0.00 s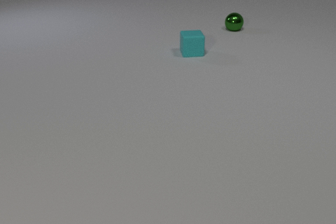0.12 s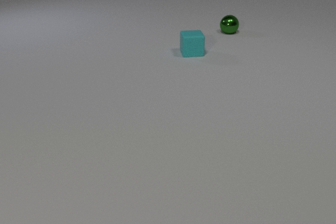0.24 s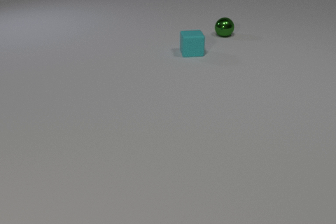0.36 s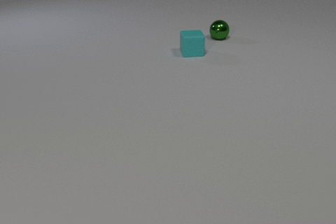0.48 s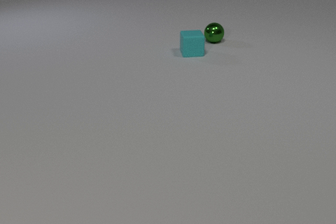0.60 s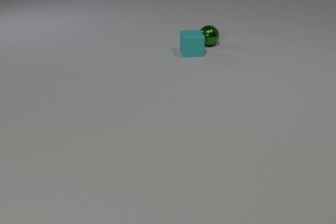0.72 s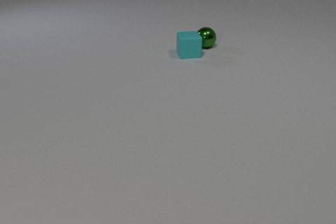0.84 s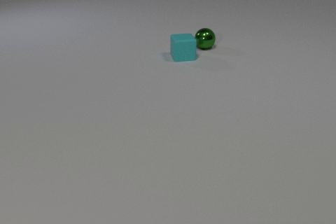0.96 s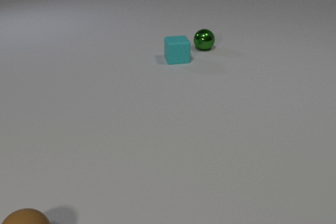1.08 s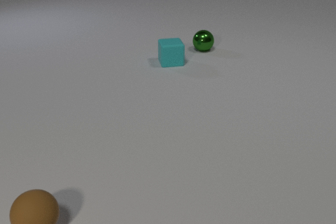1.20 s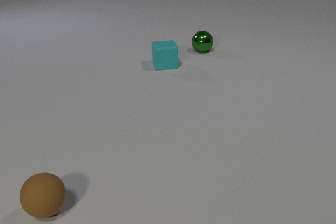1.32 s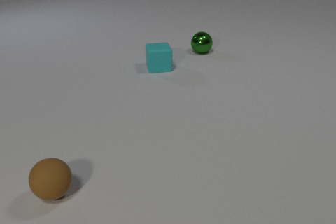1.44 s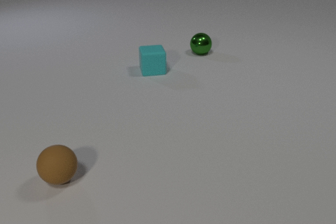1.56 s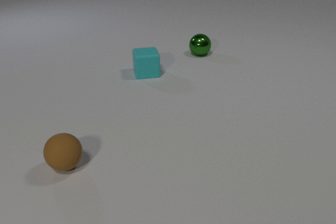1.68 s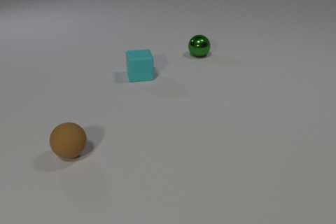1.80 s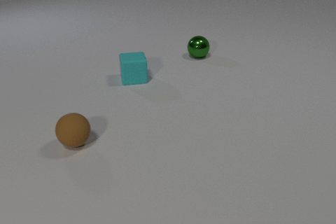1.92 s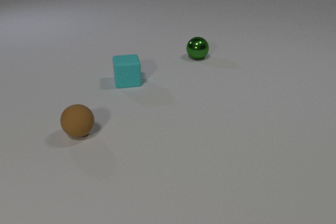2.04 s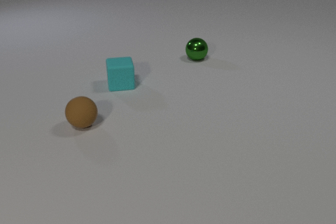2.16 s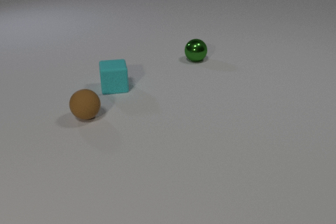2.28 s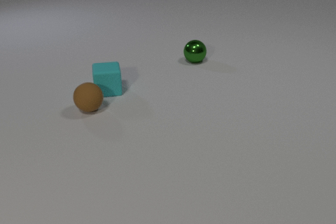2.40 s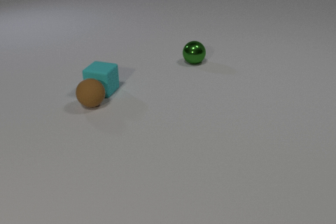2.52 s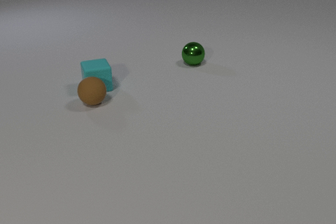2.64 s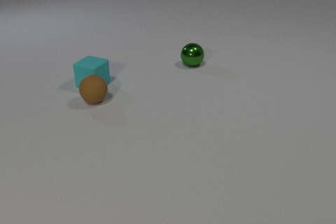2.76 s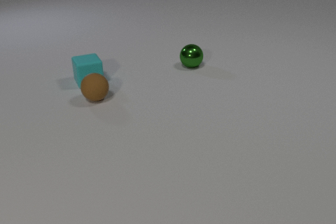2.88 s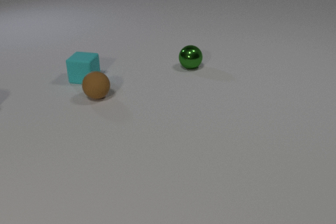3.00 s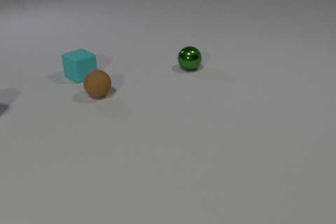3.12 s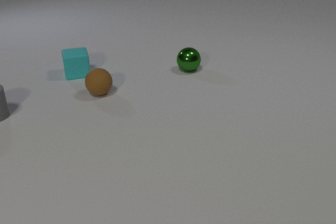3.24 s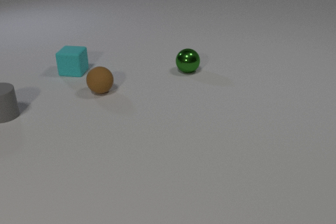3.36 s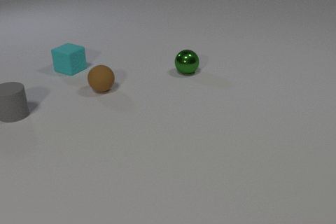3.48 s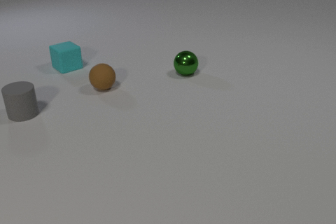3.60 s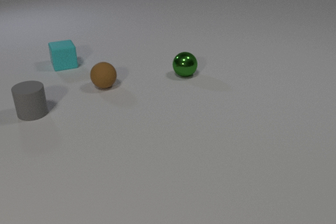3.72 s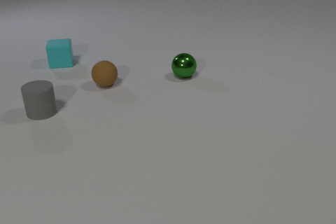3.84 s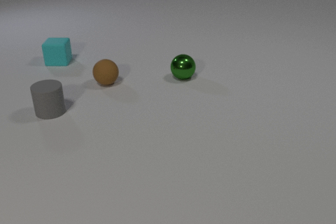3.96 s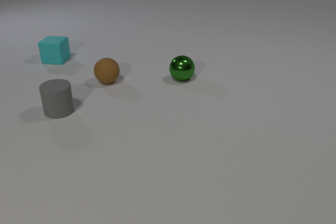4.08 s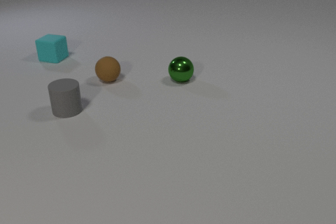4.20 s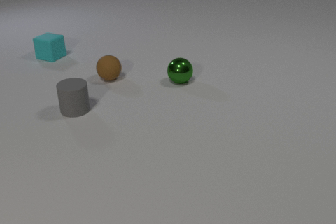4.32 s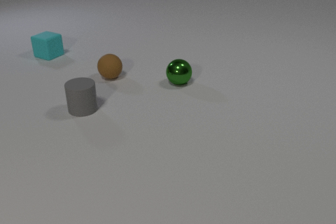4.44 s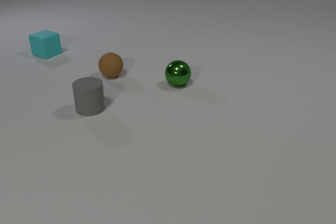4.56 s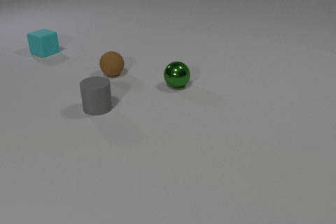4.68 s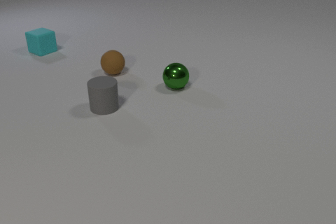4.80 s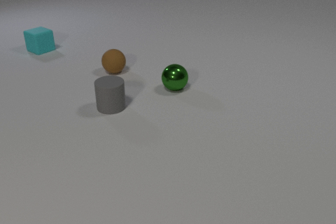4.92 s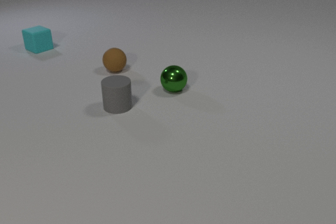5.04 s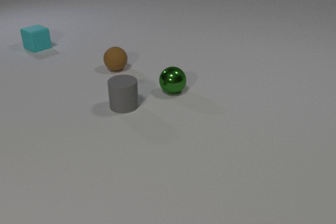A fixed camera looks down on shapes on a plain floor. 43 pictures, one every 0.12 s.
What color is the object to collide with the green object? cyan.
How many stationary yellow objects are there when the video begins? 0.
How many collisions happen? 2.
0.00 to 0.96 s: The green metal sphere rolls toward the camera and to the left. The cyan rubber cube slides toward the camera and to the left. The brown rubber sphere comes in at the bottom edge, rolls away from the camera. The green metal sphere and the cyan rubber cube collide.
0.96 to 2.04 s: The green metal sphere rolls toward the camera. The cyan rubber cube slides toward the camera and to the left. The brown rubber sphere rolls away from the camera.
2.04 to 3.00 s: The green metal sphere rolls toward the camera. The cyan rubber cube slides to the left and away from the camera. The brown rubber sphere rolls away from the camera. The cyan rubber cube and the brown rubber sphere collide.
3.00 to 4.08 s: The green metal sphere rolls toward the camera. The cyan rubber cube slides away from the camera and to the left. The gray rubber cylinder comes in at the left edge, slides to the right. The brown rubber sphere rolls away from the camera.
4.08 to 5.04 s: The green metal sphere rolls toward the camera. The cyan rubber cube slides away from the camera and to the left. The gray rubber cylinder slides to the right. The brown rubber sphere rolls away from the camera.
